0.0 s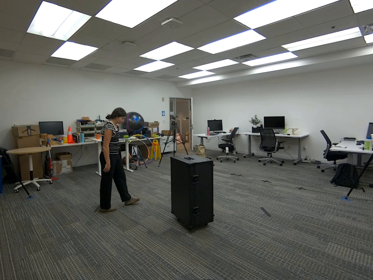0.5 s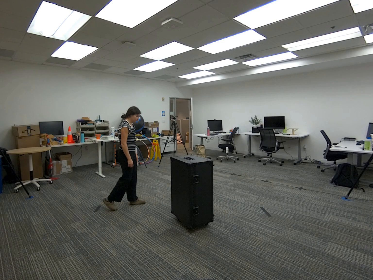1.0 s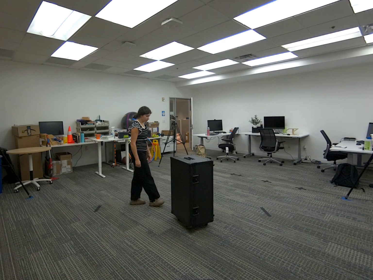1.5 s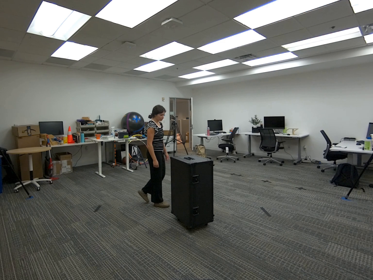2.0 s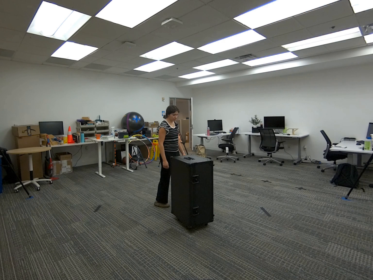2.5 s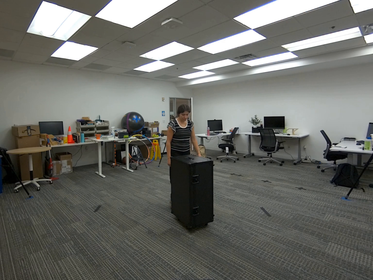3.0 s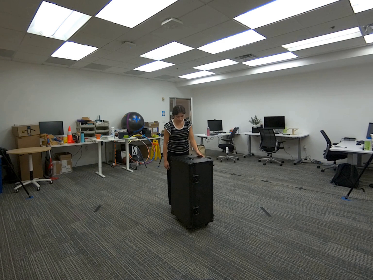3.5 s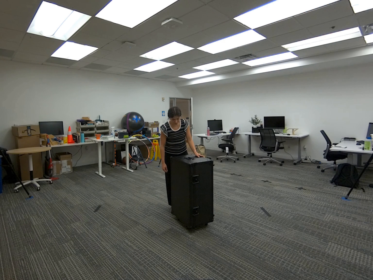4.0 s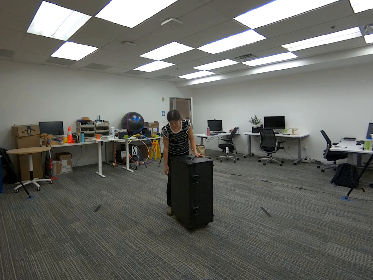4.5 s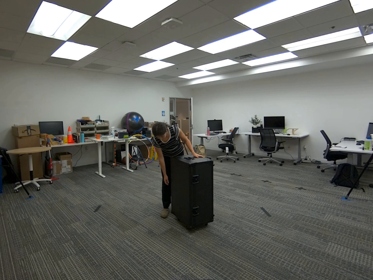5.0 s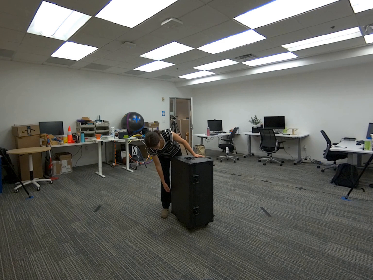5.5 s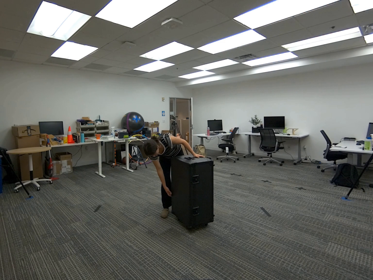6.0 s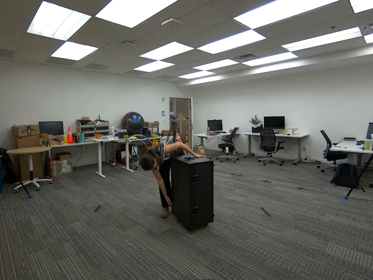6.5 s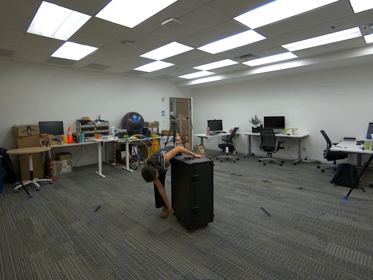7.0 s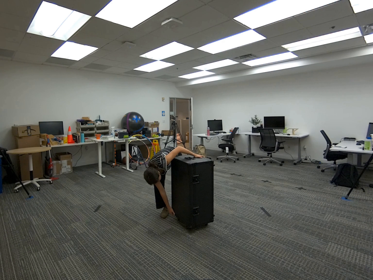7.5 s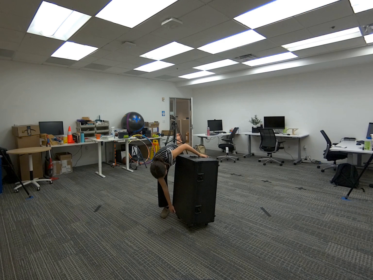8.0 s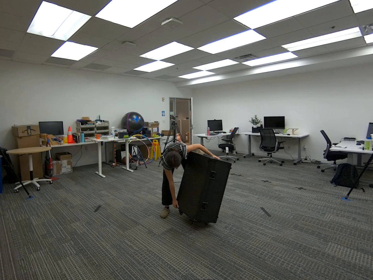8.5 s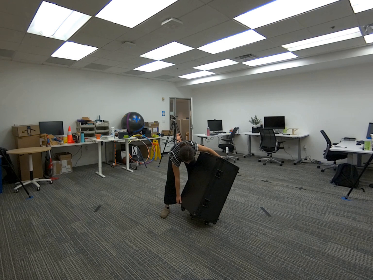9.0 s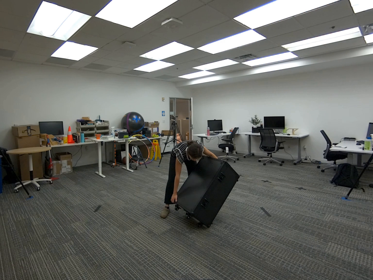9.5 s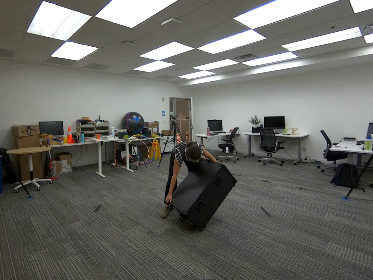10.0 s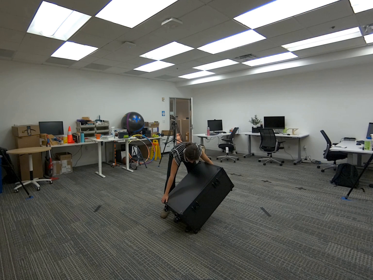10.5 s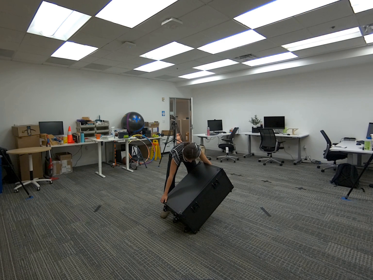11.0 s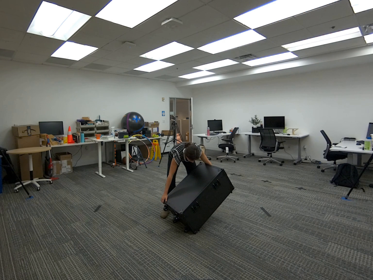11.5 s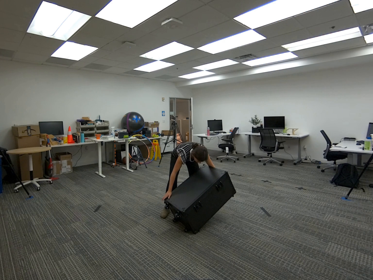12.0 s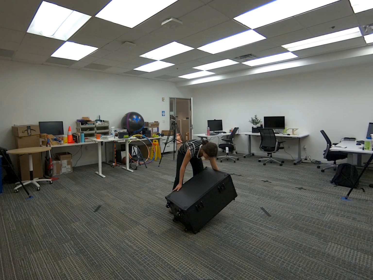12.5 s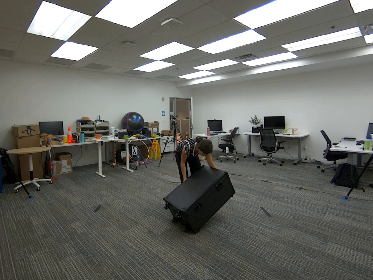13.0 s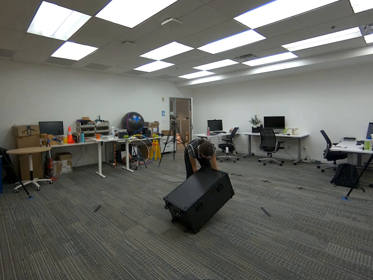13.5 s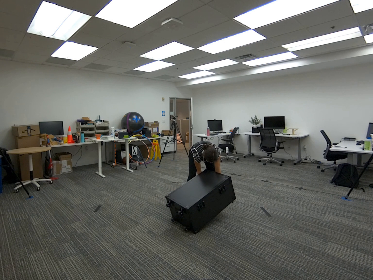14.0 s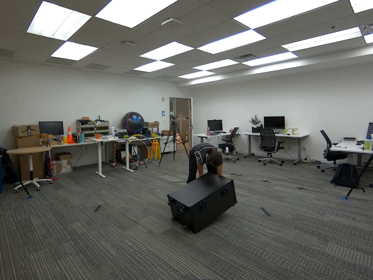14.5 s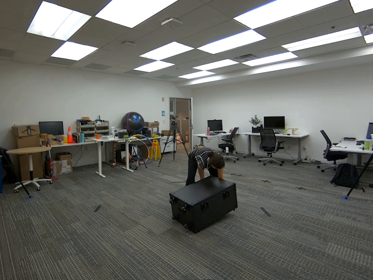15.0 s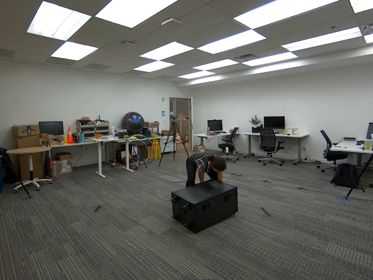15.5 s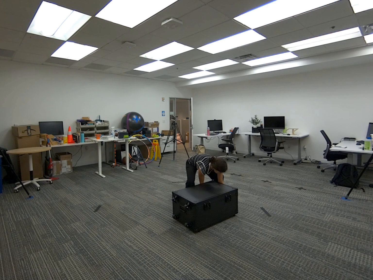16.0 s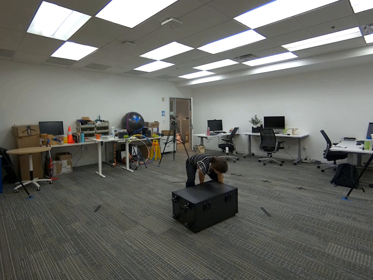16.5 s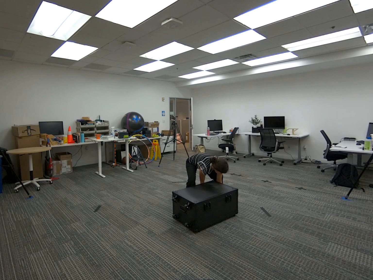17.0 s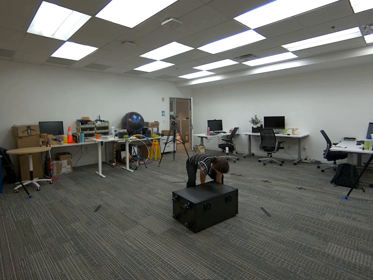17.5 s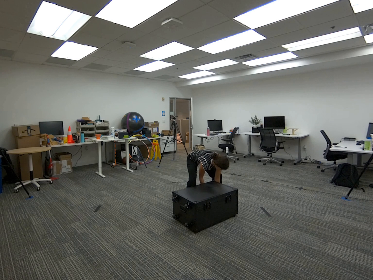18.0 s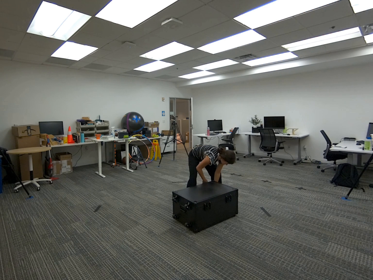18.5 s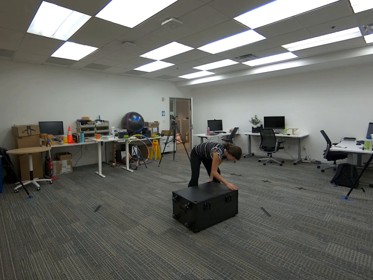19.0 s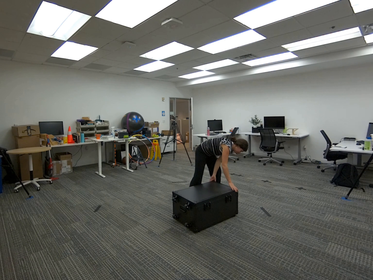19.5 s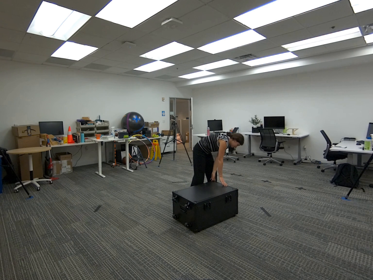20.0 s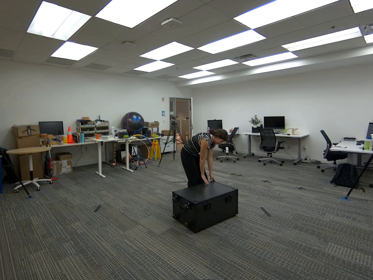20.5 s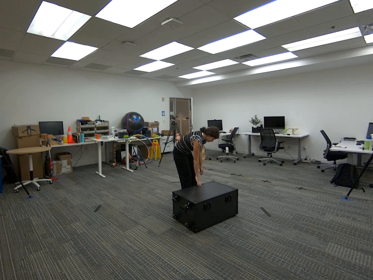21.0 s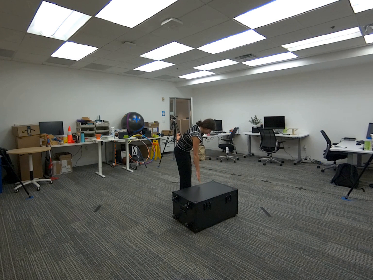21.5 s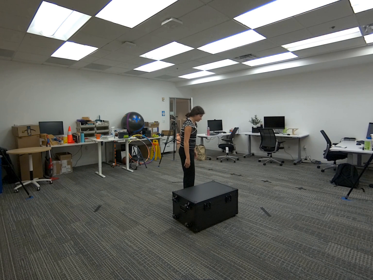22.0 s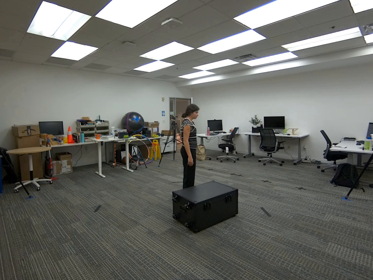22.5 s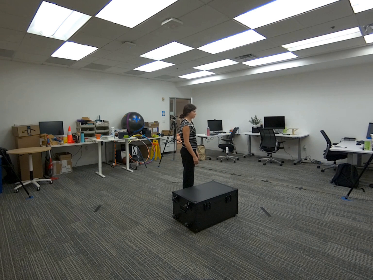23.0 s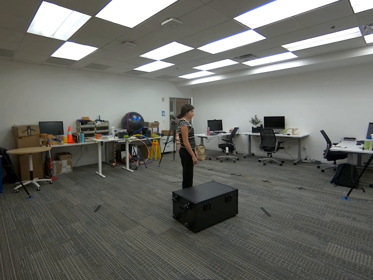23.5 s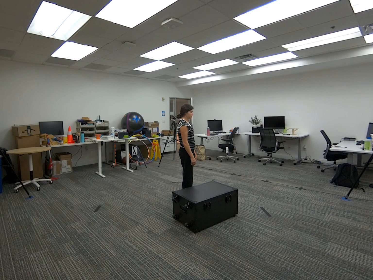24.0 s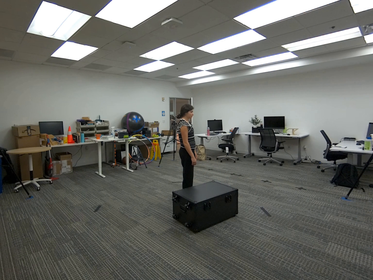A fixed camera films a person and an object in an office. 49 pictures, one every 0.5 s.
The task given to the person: Walk over and place the G1 box on its side.
